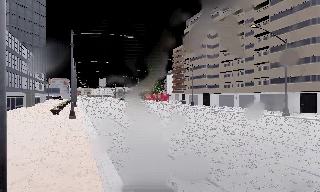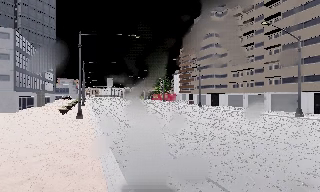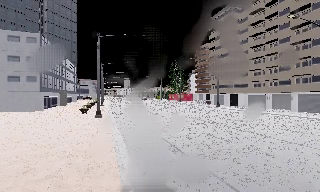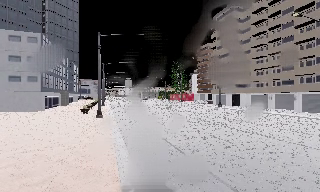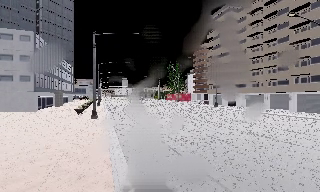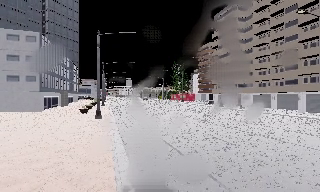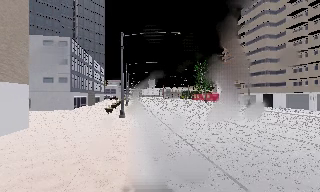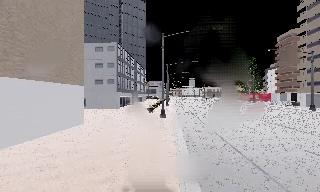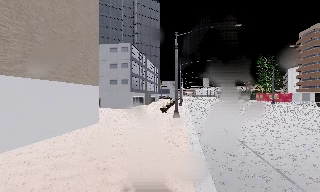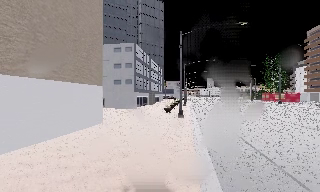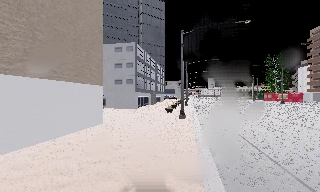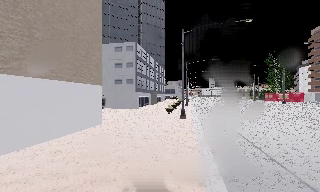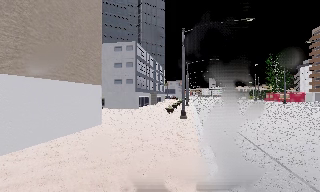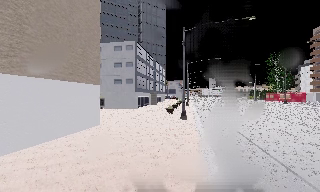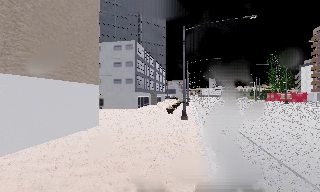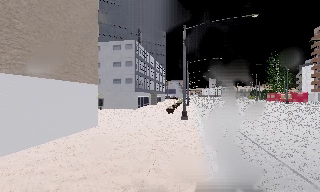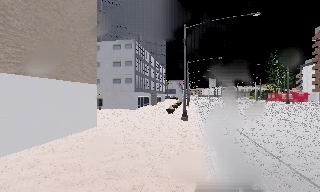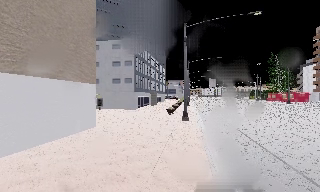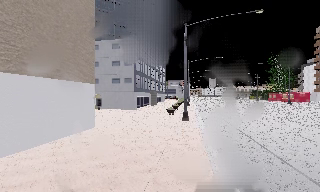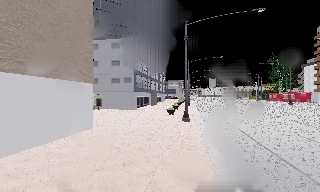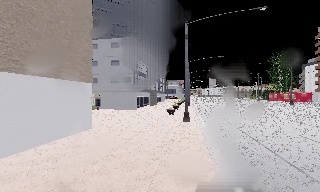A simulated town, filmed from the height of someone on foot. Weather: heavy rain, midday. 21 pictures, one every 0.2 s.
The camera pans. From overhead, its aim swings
counterclockwise.
The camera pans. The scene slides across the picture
to the right.
0.0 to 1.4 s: The camera swings to its left by about 30 degrees, and the scene slides to the right. It travels forward, about 1.5 m.
1.4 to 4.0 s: The camera travels forward, about 3.5 m, so what stands in front looms larger.
The film runs forward here.
